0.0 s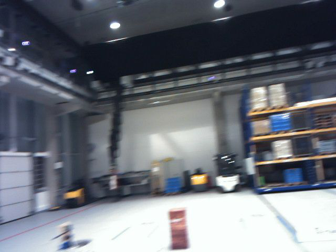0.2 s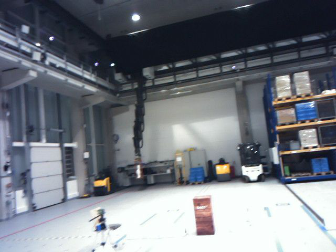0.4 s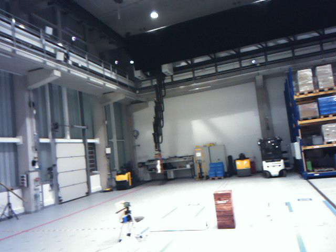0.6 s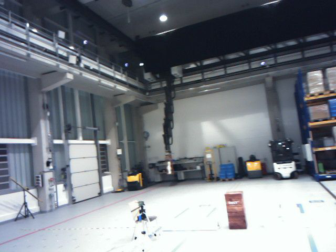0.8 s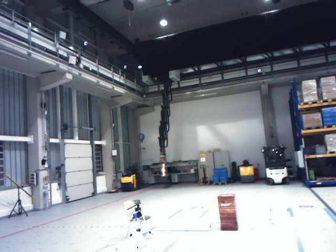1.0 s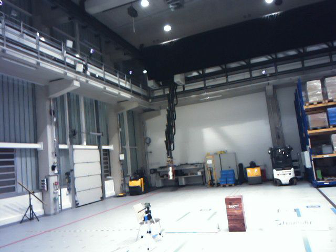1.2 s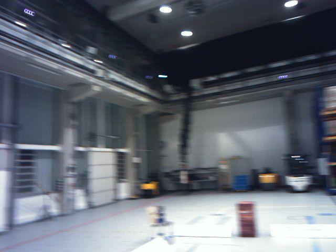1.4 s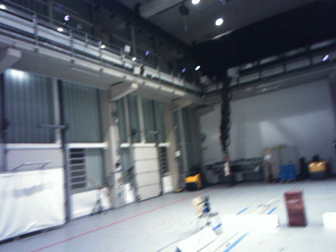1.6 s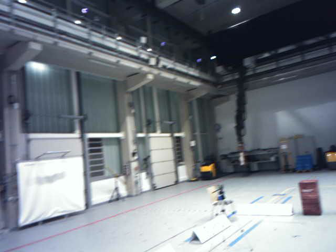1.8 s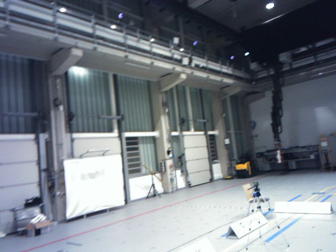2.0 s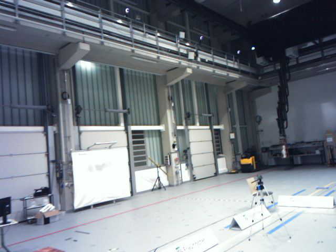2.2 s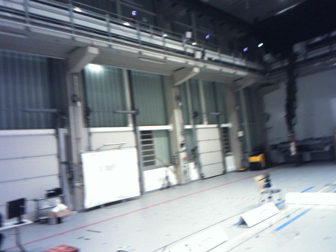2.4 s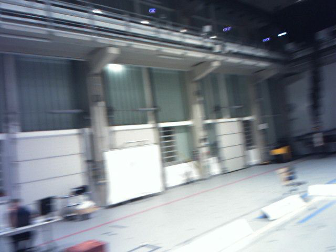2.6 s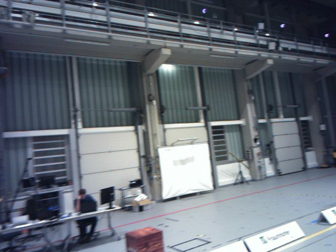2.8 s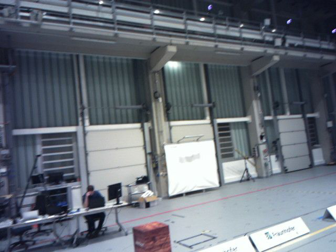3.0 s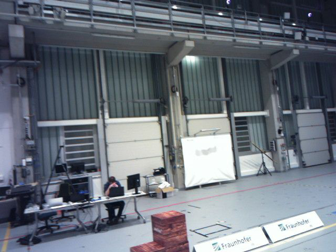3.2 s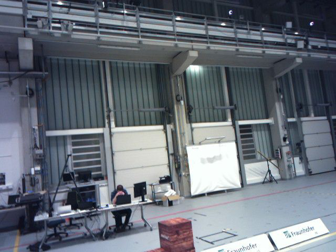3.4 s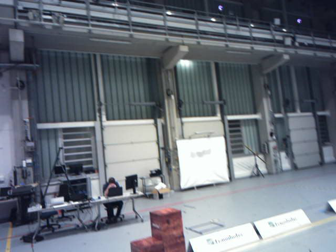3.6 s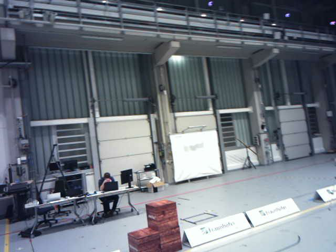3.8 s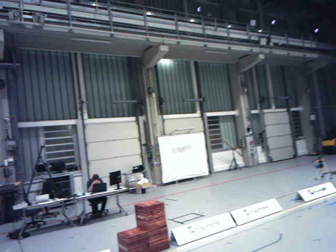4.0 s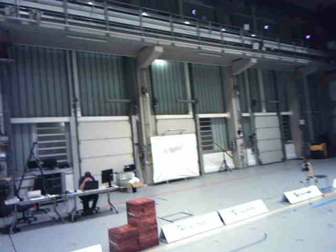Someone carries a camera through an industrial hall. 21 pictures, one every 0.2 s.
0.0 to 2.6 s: The camera pans to its left, which is counterclockwise from overhead, by about 50 degrees. It travels backward, about 2.4 m.
2.6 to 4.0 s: The camera travels backward, about 1.2 m, so what stands in front gets smaller.
The film runs backward here.
